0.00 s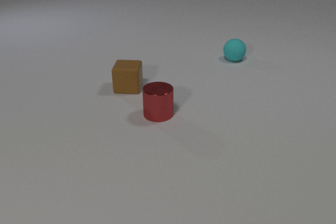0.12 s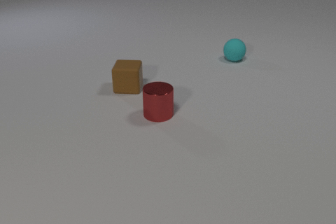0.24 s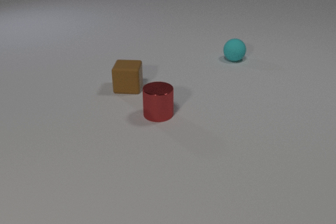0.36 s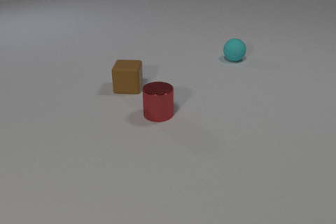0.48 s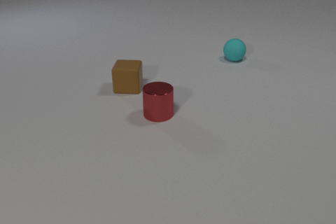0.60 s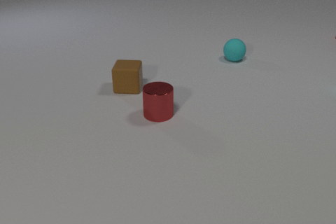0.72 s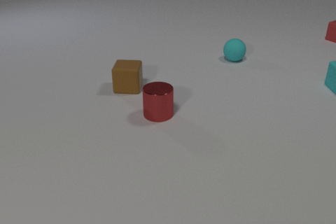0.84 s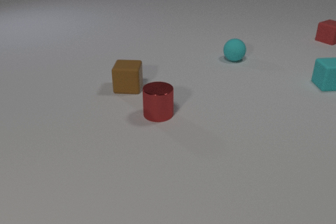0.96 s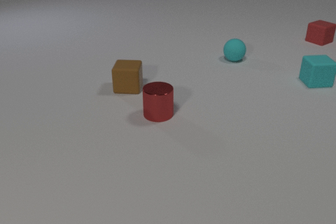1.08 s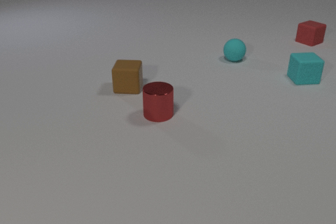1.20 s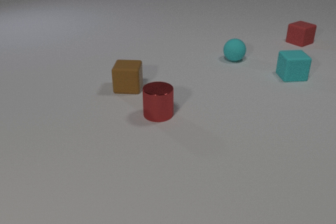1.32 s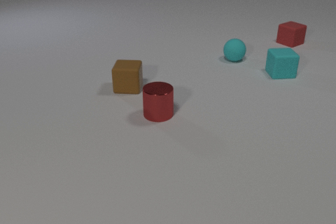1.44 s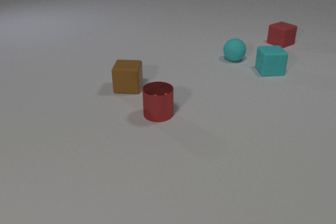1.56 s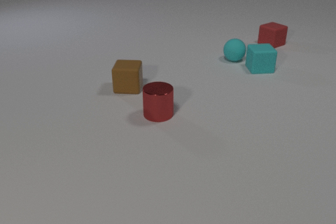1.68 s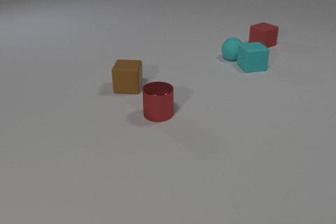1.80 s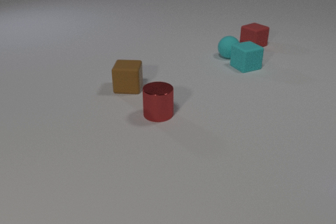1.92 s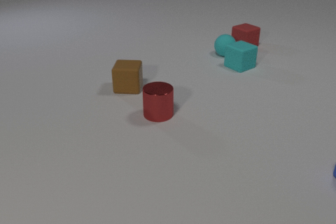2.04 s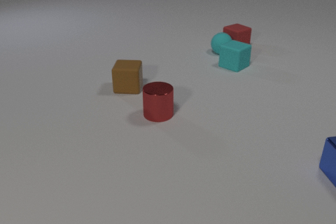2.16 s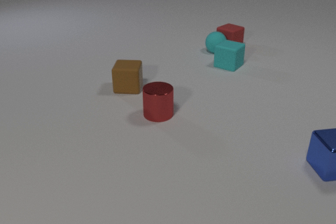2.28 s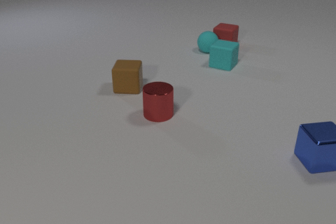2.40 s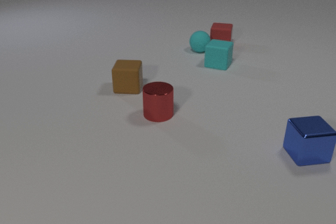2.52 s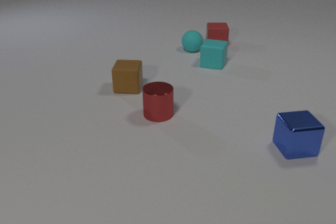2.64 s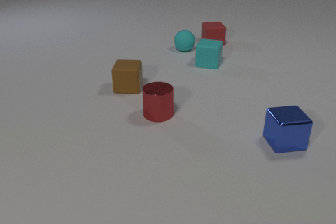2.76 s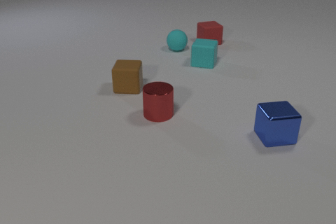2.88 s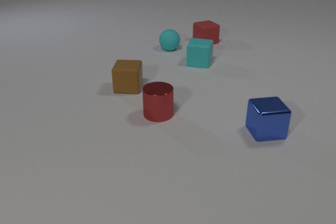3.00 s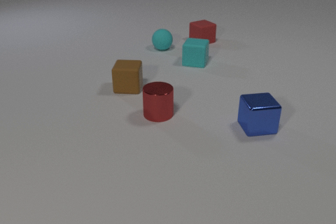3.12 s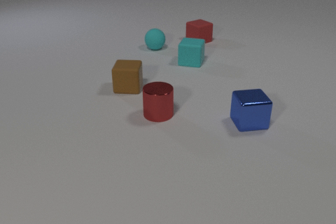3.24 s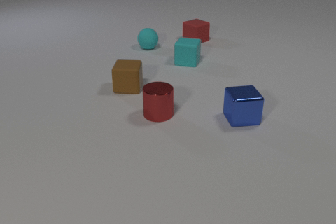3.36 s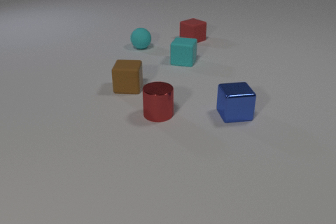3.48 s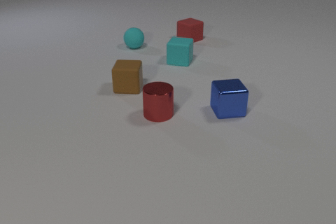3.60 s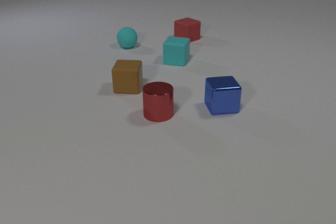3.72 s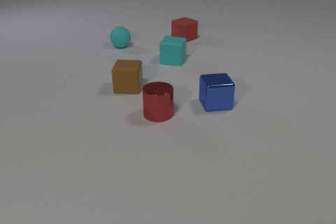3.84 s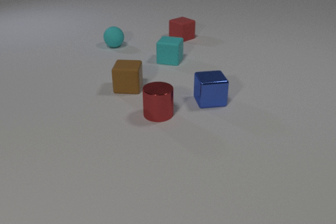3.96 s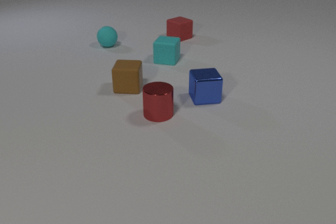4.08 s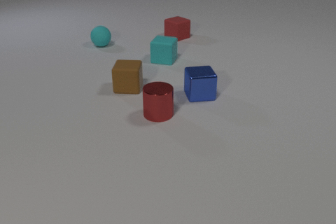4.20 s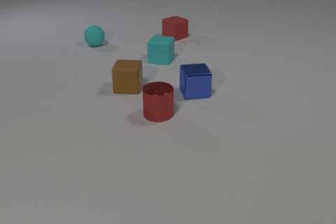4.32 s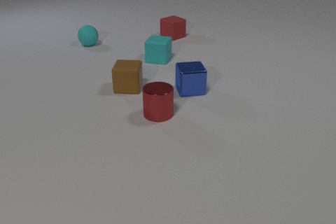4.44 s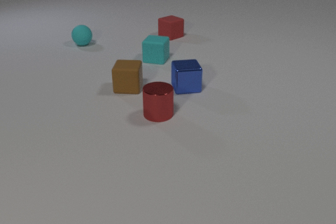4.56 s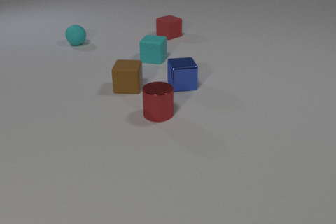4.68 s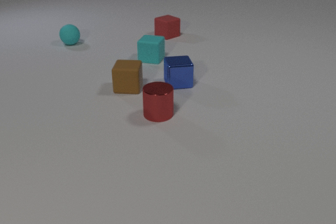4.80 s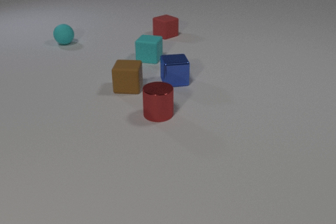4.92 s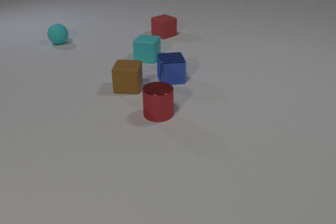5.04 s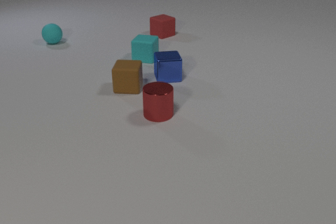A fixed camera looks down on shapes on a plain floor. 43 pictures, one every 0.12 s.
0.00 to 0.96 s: The cyan rubber cube comes in at the right edge, slides to the left. The red rubber cube comes in at the right edge, slides to the left and toward the camera.
0.96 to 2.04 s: The cyan rubber cube slides to the left, spins so that its near face slides to the right, counterclockwise seen from above. The cyan rubber sphere rolls away from the camera and to the left. The red rubber cube slides to the left and toward the camera. The blue metal cube comes in at the right edge, slides to the left. The cyan rubber cube and the cyan rubber sphere collide.
2.04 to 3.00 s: The cyan rubber cube slides to the left, spins so that its near face slides to the right, counterclockwise seen from above. The cyan rubber sphere rolls to the left. The red rubber cube slides to the left, spins counterclockwise seen from above by about 90 degrees, its near face sliding to the right. The blue metal cube slides to the left and away from the camera. The cyan rubber sphere and the red rubber cube collide.
3.00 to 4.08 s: The cyan rubber cube slides to the left. The cyan rubber sphere rolls to the left. The red rubber cube slides to the left and away from the camera. The blue metal cube slides to the left and away from the camera.
4.08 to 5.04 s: The cyan rubber cube slides to the left. The cyan rubber sphere rolls to the left and away from the camera. The red rubber cube slides to the left and away from the camera. The blue metal cube slides away from the camera and to the left.
Are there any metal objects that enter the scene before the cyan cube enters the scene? no.
What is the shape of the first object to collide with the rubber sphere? cube.
What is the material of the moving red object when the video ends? rubber.
